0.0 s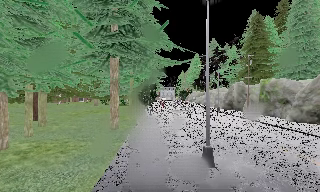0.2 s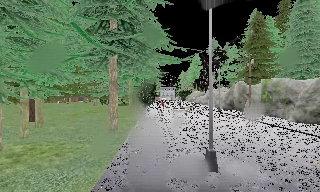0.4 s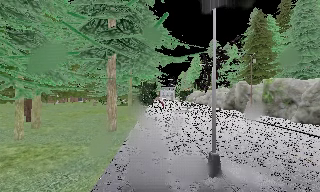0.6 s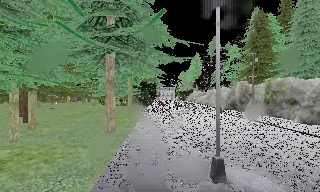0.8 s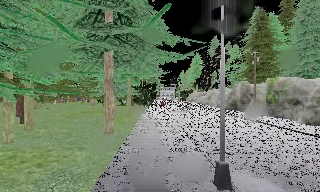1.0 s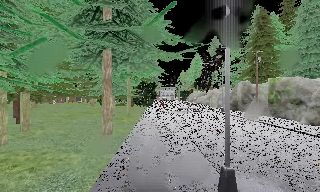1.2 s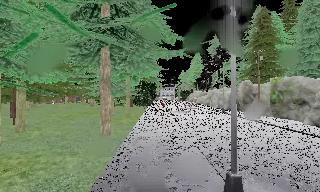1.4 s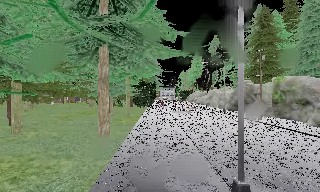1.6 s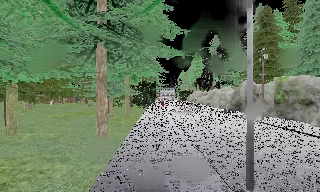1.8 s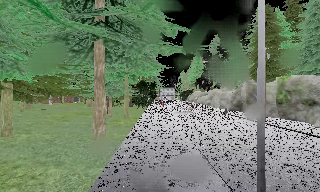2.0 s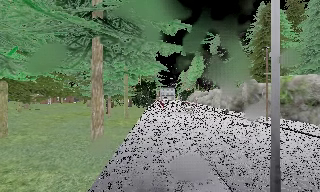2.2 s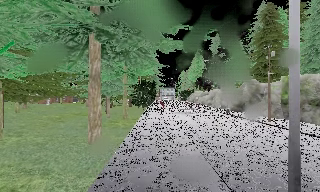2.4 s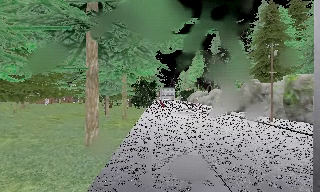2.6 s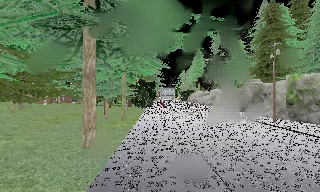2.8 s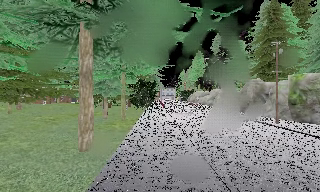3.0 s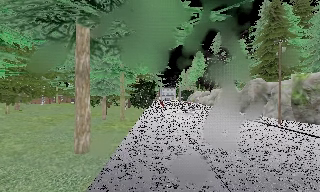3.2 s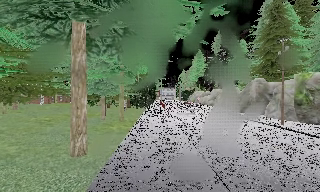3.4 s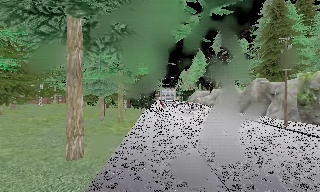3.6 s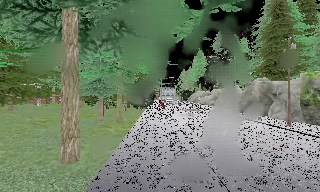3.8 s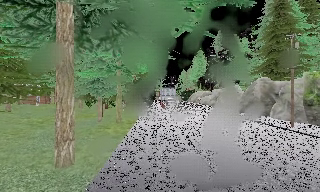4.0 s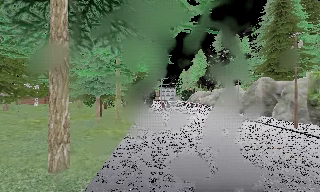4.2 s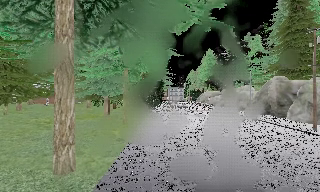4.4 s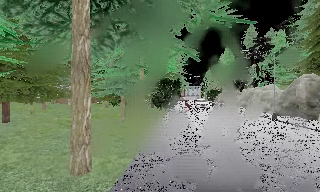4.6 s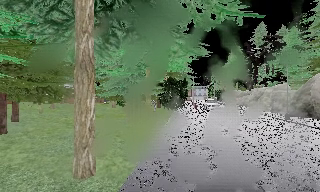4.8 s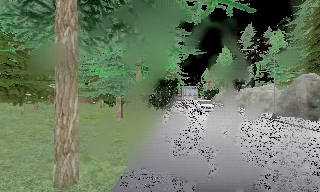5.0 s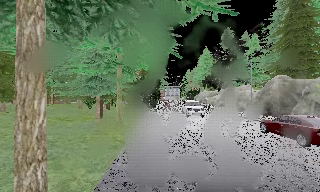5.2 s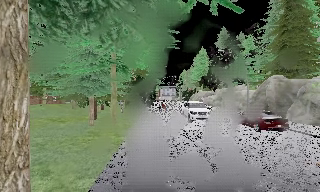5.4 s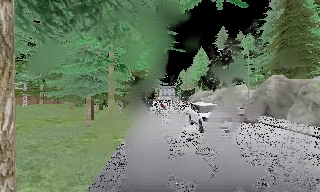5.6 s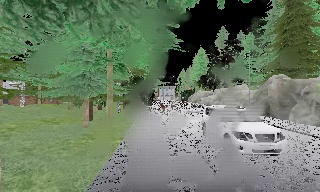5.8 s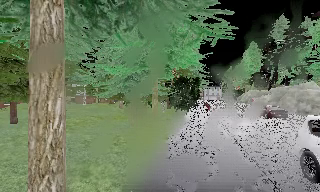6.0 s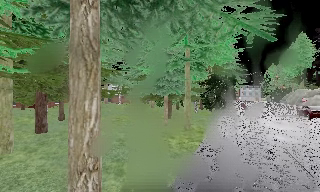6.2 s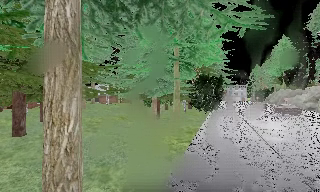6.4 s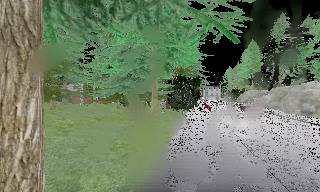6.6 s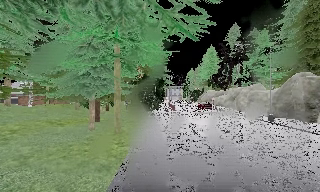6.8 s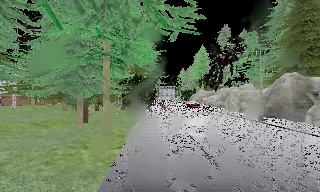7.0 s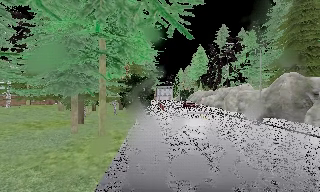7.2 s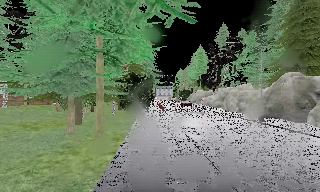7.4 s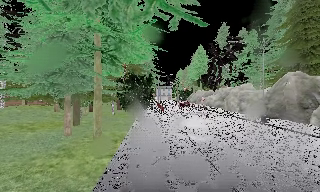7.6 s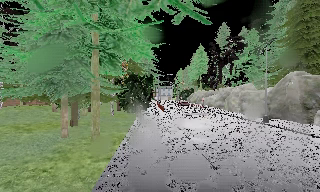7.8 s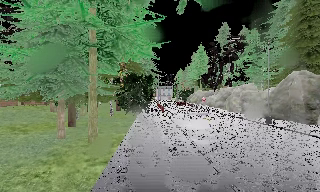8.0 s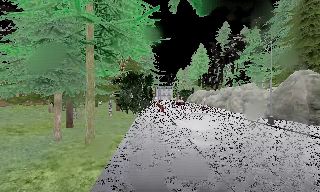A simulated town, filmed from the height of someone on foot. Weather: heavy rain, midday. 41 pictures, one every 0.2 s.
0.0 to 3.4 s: The camera travels forward, about 6 m, so what stands in front looms larger.
3.4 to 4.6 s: The camera swings to its left by about 10 degrees, and the scene slides to the right. It travels forward, about 2 m, so what stands in front looms larger.
4.6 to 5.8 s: The camera travels forward, about 2 m, so what stands in front looms larger.
5.8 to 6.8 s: The scene slides to the left, as the camera pans about 15 degrees to its right. It travels forward, about 1.5 m, so what stands in front looms larger.
6.8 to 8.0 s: The camera travels forward, about 2 m, so what stands in front looms larger.
The film runs forward here.
